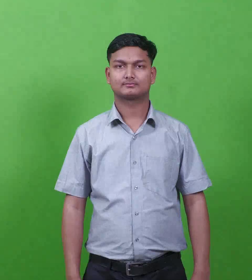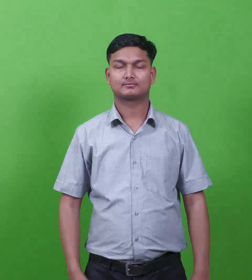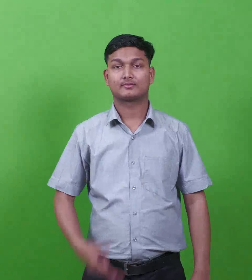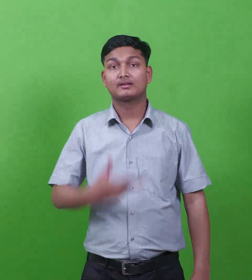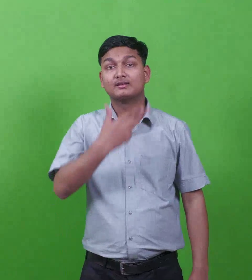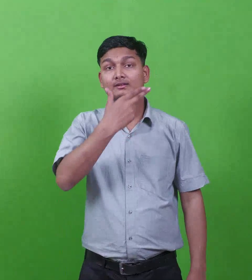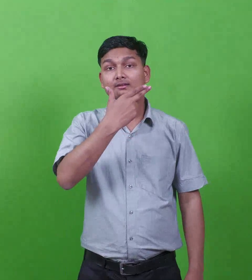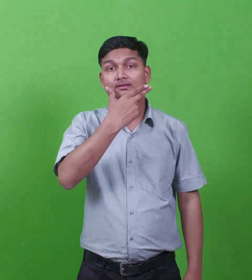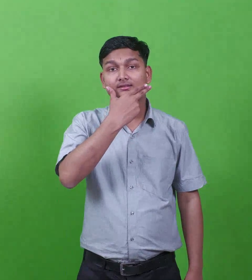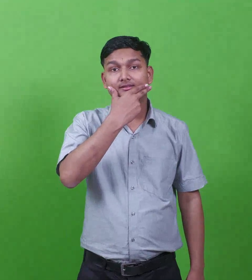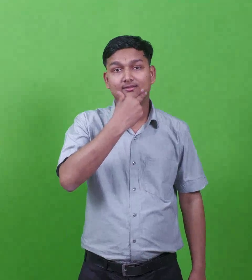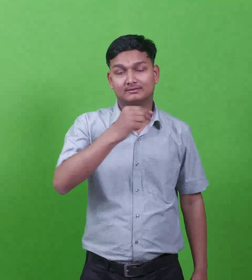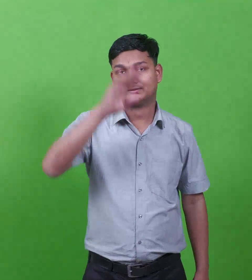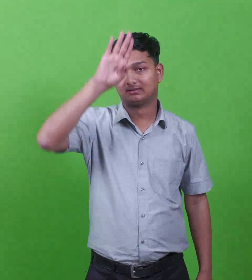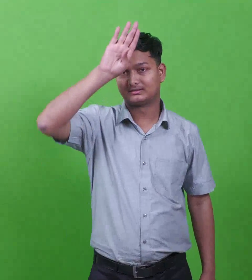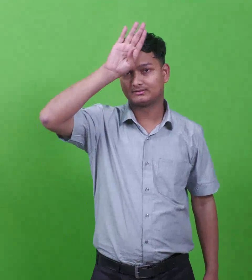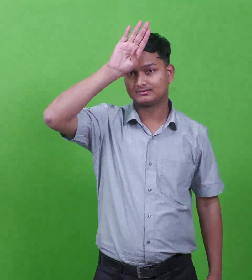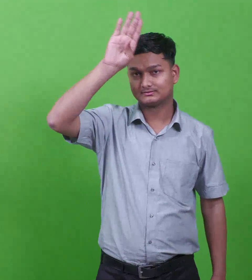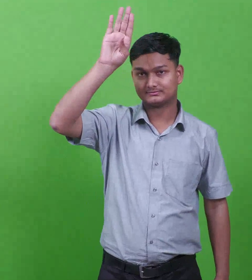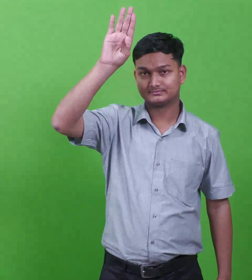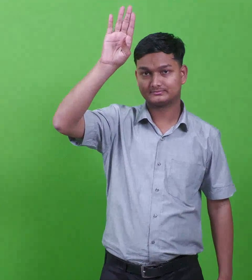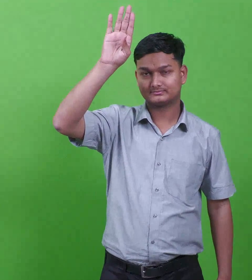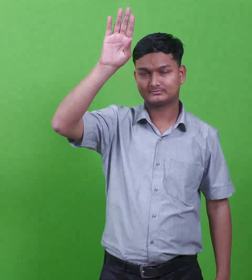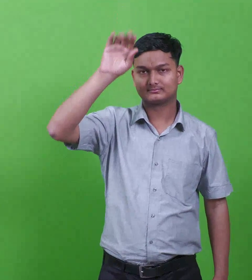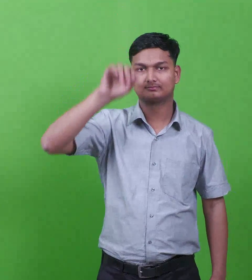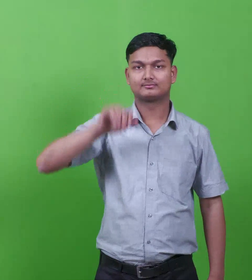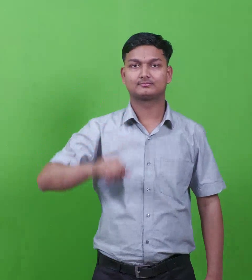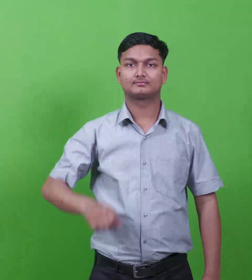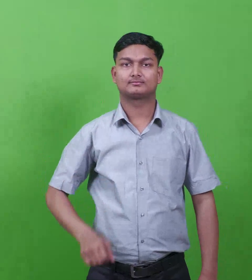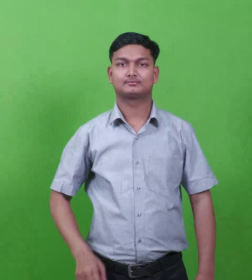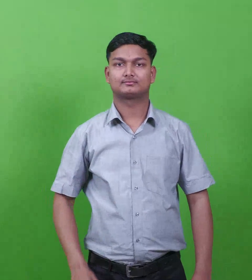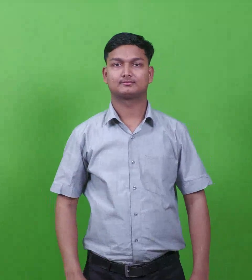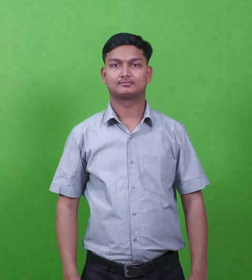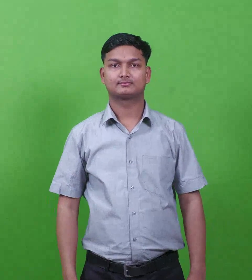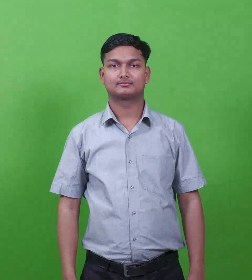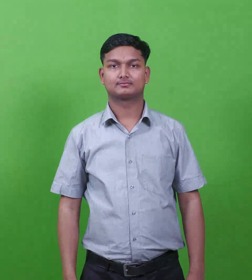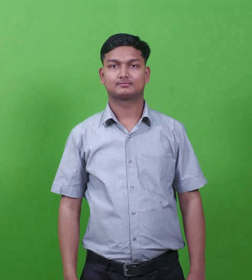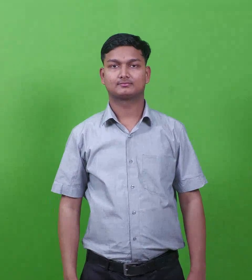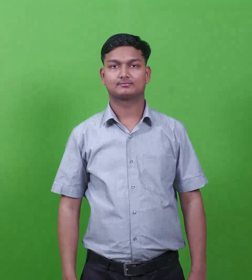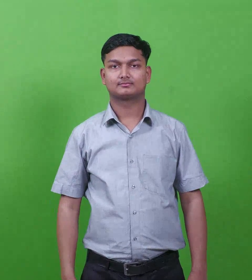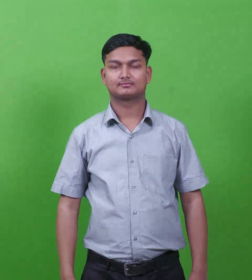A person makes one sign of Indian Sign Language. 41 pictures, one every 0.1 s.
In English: king darius
